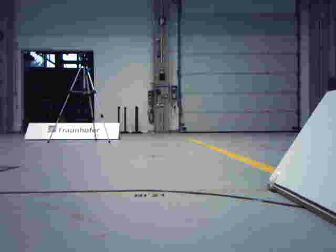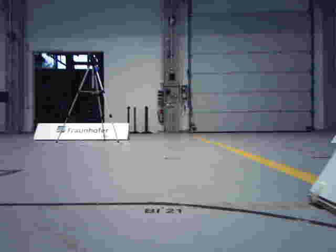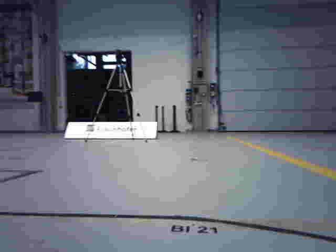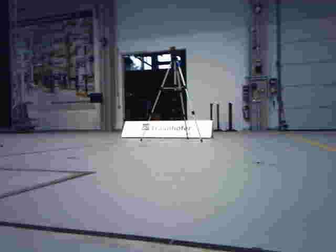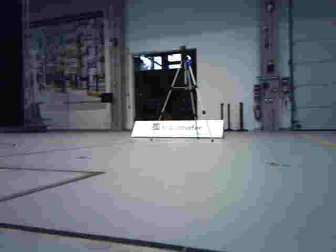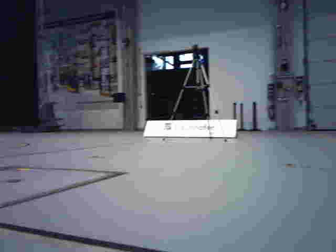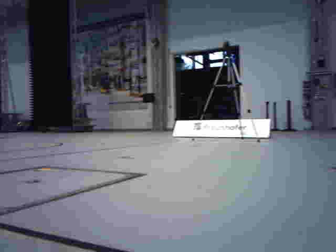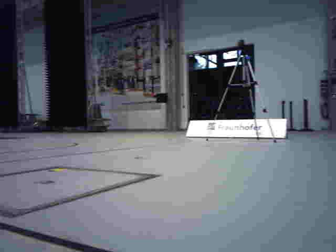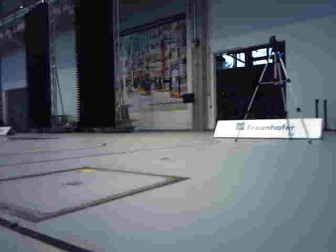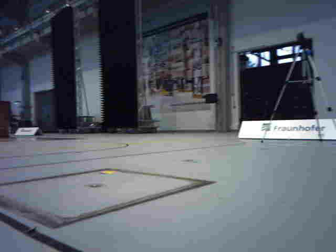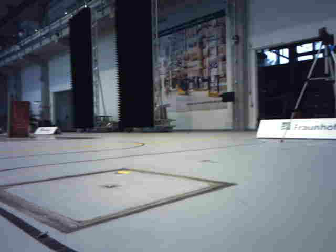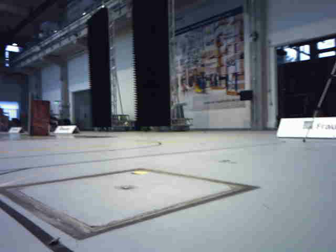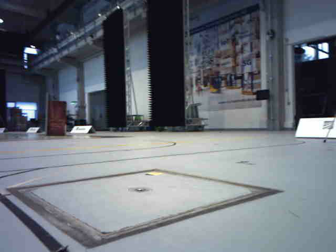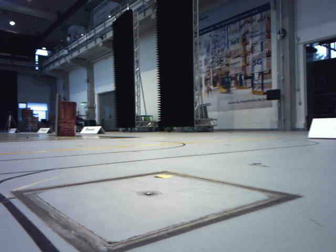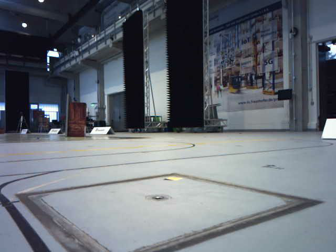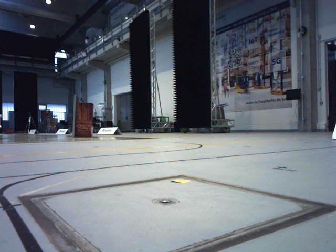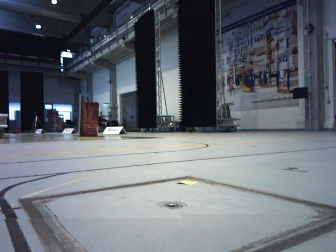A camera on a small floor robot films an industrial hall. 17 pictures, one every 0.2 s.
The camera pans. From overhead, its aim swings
counterclockwise.
The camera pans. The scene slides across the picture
to the right.
0.0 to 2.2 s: The camera swings to its left by about 40 degrees, and the scene slides to the right. It travels forward, about 0.4 m.
2.2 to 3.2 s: The camera travels forward, about 0.2 m, so what stands in front looms larger.
The film runs forward here.
